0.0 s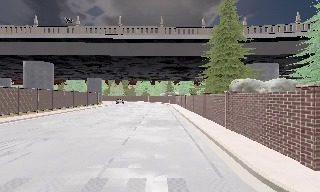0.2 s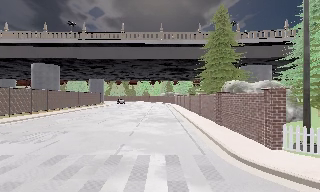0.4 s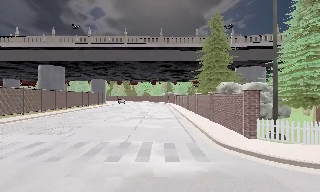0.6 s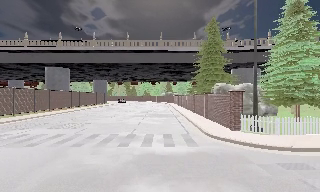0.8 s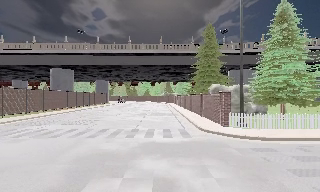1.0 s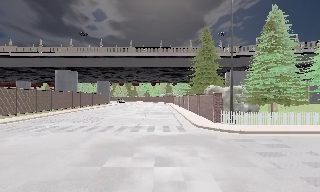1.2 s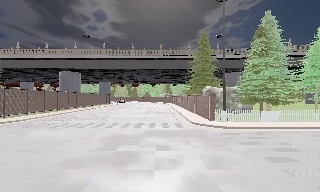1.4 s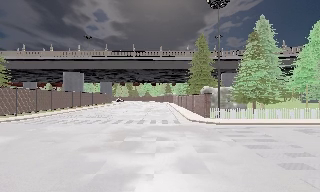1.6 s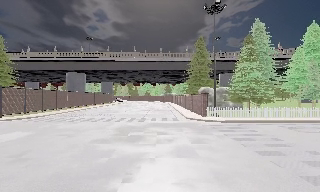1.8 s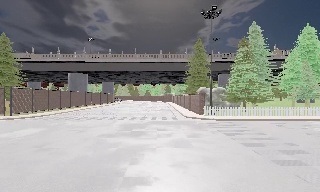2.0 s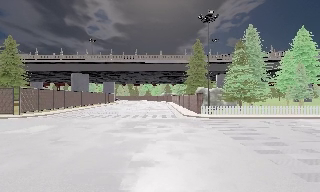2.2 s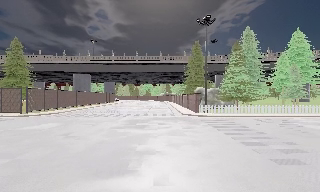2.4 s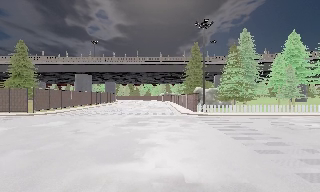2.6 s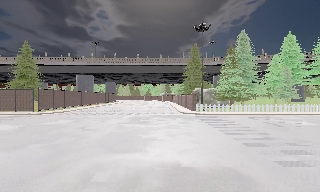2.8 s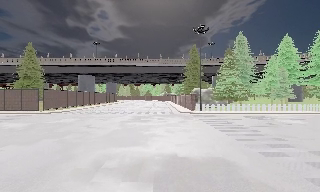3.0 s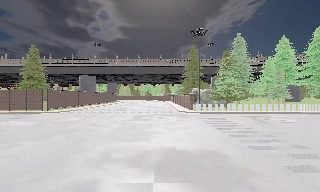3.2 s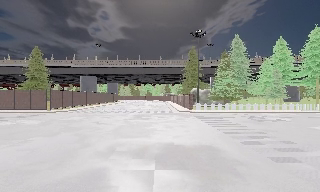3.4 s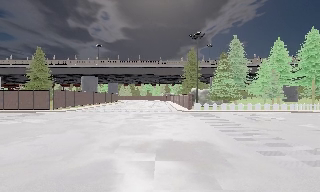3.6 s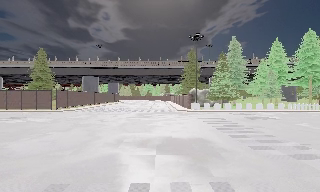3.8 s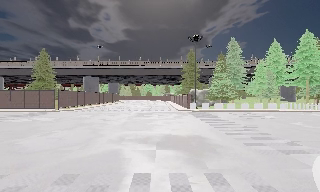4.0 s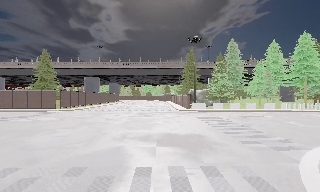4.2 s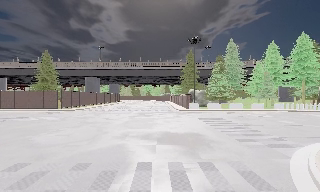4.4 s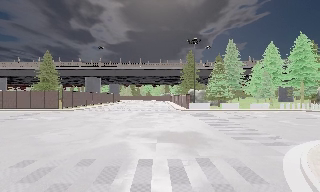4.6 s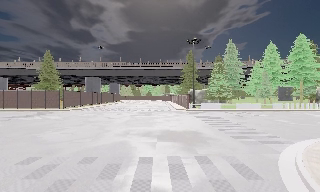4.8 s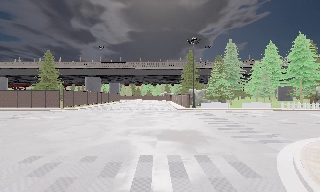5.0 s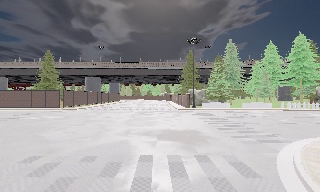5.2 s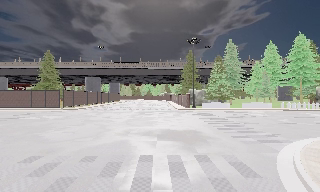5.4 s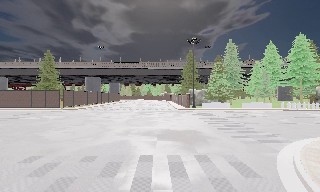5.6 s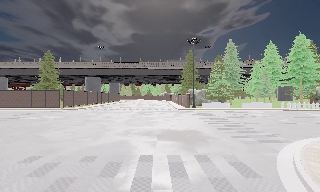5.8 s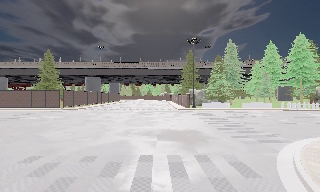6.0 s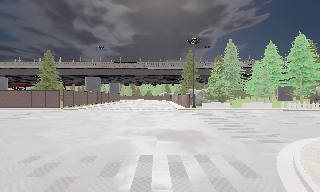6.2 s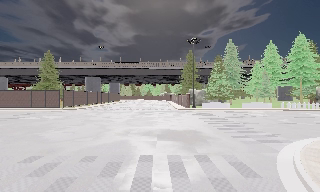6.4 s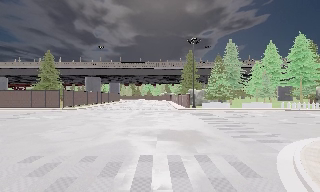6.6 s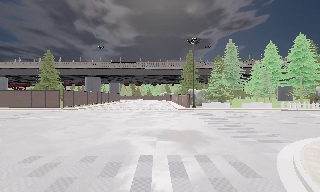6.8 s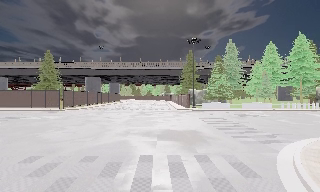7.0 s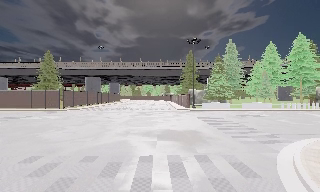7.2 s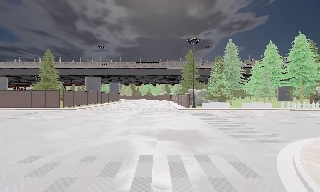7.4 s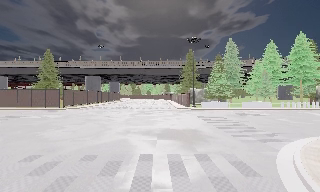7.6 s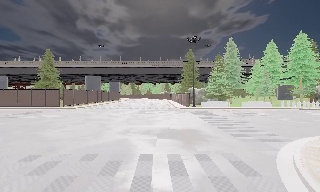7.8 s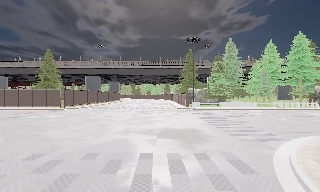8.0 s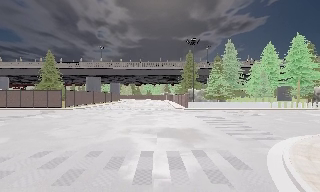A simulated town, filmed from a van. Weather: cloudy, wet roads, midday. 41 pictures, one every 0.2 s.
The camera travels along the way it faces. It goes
backward.
0.0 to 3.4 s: The camera travels backward, about 20 m, so what stands in front gets smaller. It loses speed.
3.4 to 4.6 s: The camera travels backward, about 2.5 m, so what stands in front gets smaller. It loses speed.
4.6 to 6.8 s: The camera keeps its place and its aim.
6.8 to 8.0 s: The camera shifts only a little, or ends up much as it began.
The film runs backward here.
